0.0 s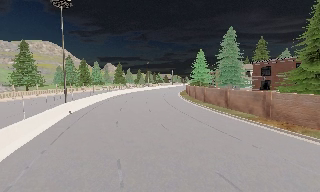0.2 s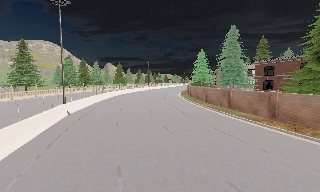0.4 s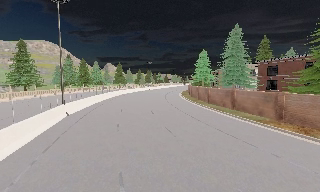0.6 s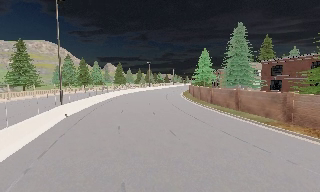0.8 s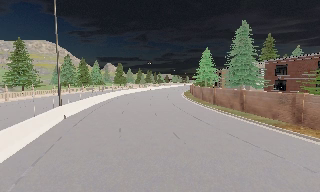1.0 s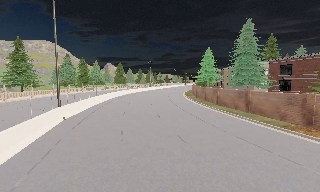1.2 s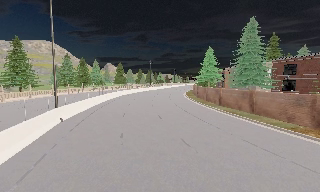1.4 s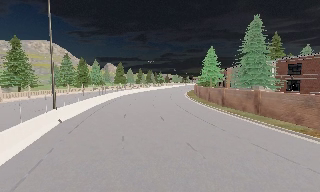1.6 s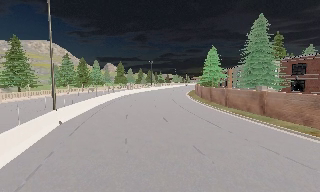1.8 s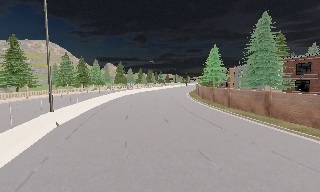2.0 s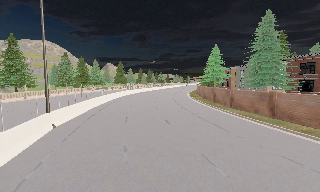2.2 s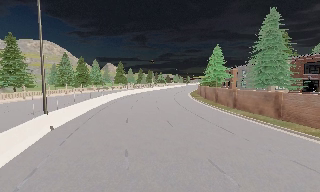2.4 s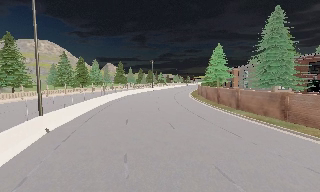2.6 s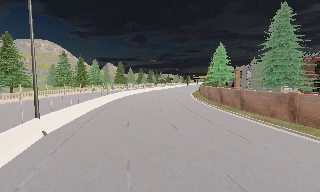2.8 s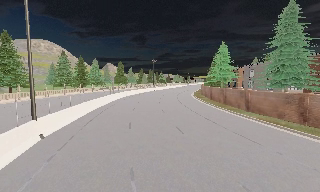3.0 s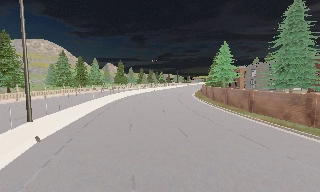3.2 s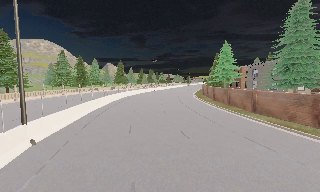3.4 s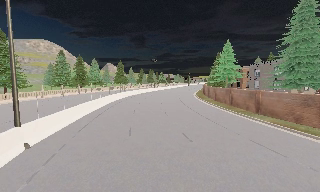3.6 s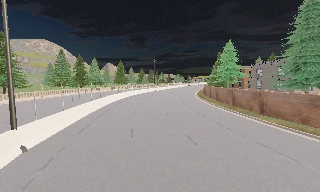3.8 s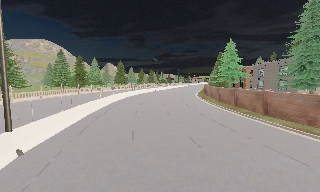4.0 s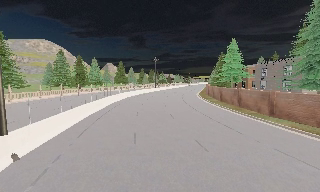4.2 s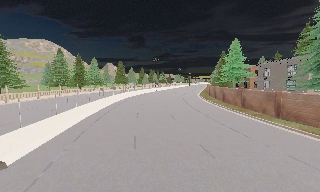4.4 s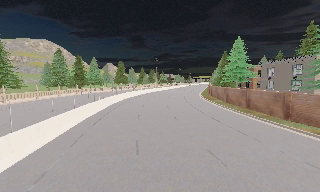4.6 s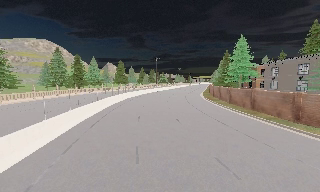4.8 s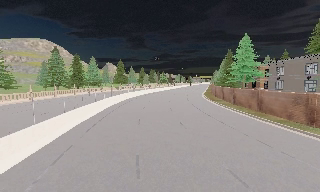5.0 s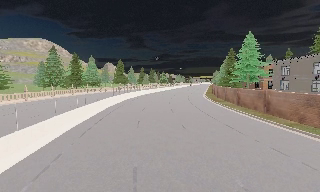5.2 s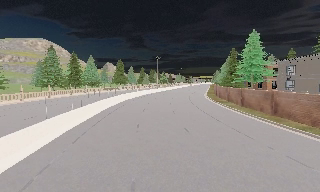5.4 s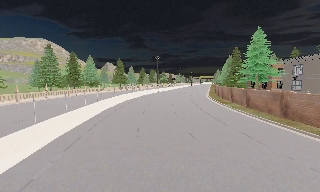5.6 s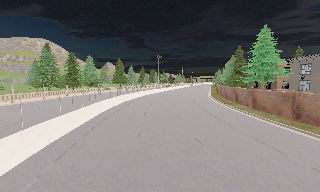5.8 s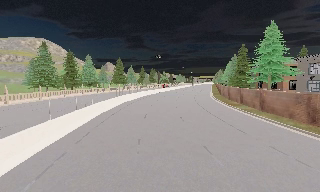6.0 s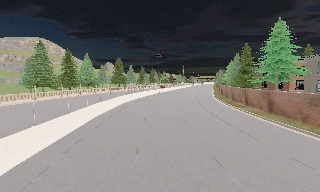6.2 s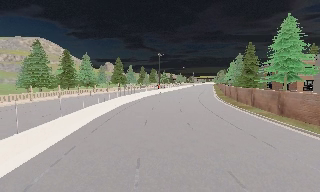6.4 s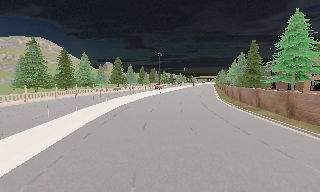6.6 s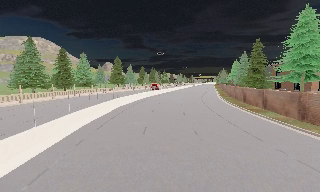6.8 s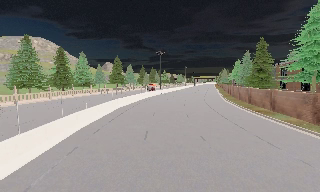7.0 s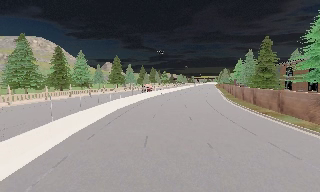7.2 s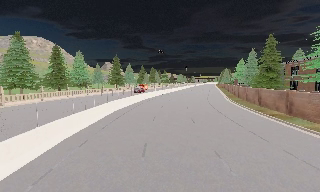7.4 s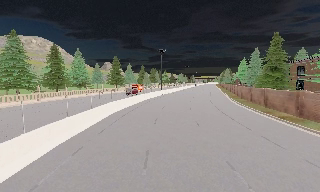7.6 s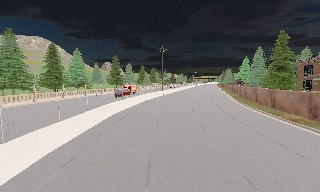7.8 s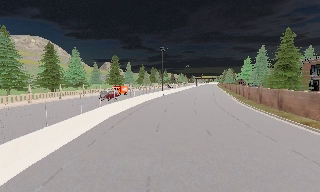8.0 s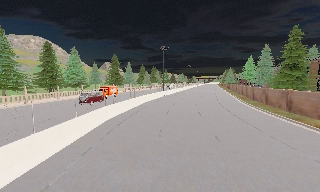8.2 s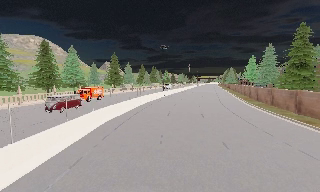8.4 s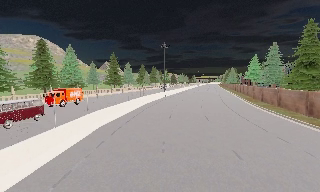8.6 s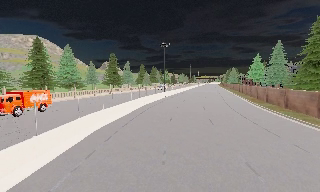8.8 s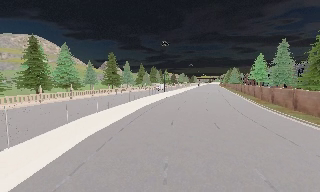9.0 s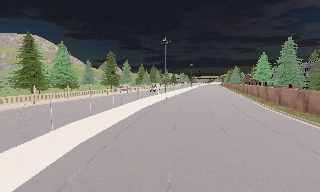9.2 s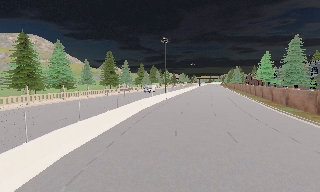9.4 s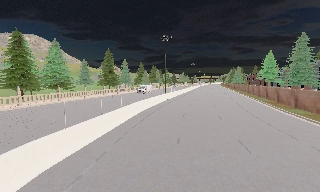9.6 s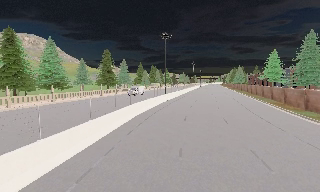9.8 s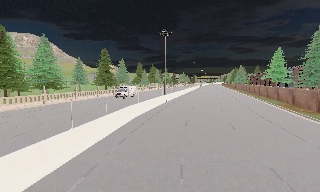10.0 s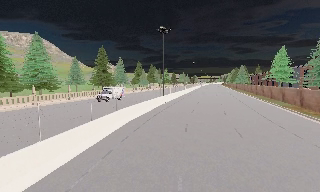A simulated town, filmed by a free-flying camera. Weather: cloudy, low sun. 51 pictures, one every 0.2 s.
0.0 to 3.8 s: The camera travels forward, about 10 m, so what stands in front looms larger.
3.8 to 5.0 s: The camera travels forward, about 5 m, so what stands in front looms larger. It gains speed.
5.0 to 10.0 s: The camera travels forward, about 30 m, so what stands in front looms larger.
The film runs forward here.
